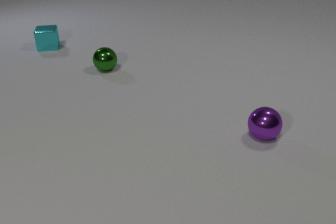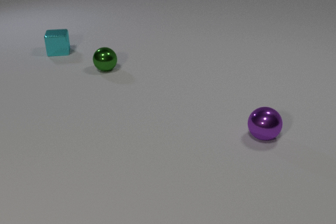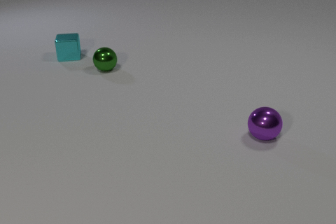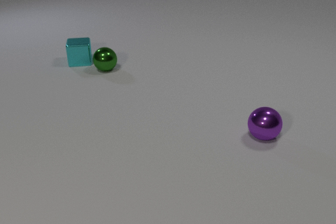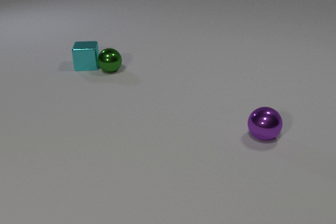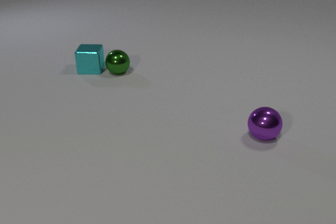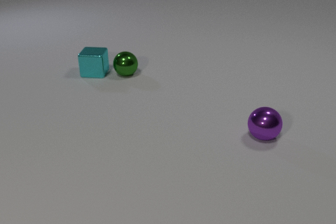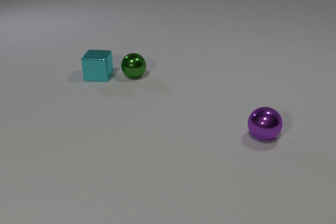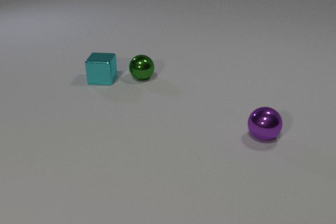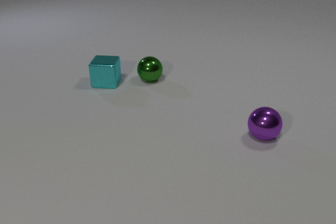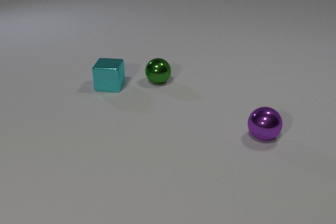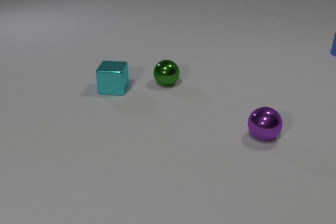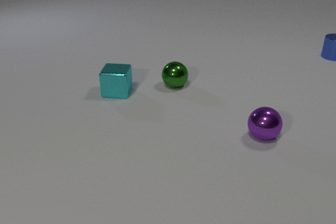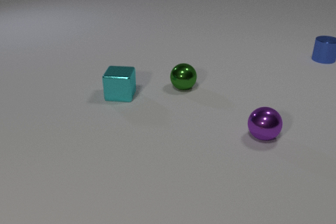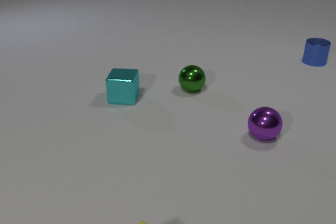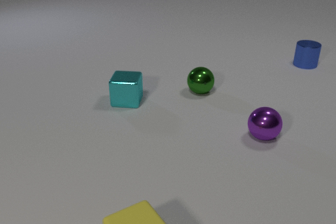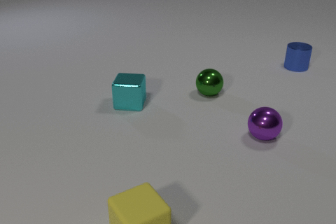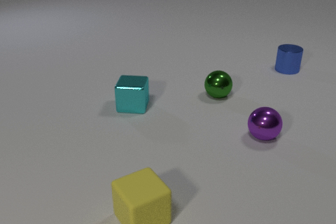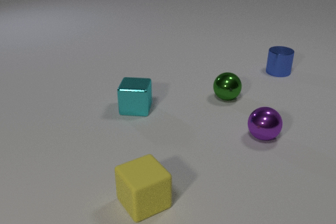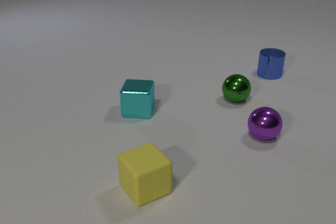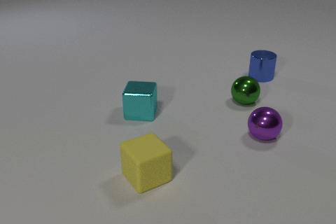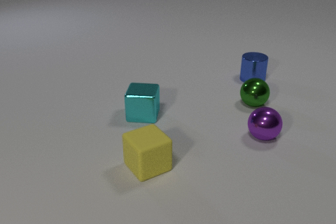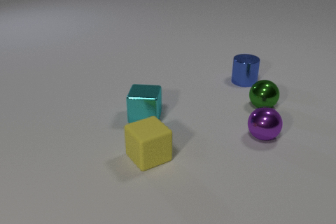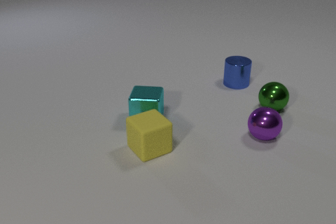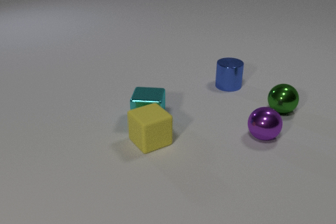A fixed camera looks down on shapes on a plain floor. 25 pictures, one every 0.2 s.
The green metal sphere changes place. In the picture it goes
to the right.
The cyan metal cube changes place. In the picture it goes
toward the camera.
0.0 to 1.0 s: The cyan metal cube slides toward the camera and to the right. The green metal sphere rolls to the right and toward the camera. The cyan metal cube and the green metal sphere collide.
1.0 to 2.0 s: The cyan metal cube slides toward the camera and to the right. The green metal sphere rolls to the right and toward the camera.
2.0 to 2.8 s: The cyan metal cube slides toward the camera and to the right. The green metal sphere rolls to the right and toward the camera. The blue metal cylinder comes in at the right edge, slides toward the camera and to the left.
2.8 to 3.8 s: The cyan metal cube slides toward the camera and to the right. The green metal sphere rolls to the right. The yellow rubber cube slides away from the camera. The blue metal cylinder slides toward the camera and to the left.
3.8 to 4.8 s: The cyan metal cube slides toward the camera and to the right. The green metal sphere rolls to the right. The yellow rubber cube slides away from the camera. The blue metal cylinder slides to the left and toward the camera. The cyan metal cube and the yellow rubber cube collide.
Are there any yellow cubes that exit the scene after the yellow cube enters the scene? no.
Are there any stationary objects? yes.
How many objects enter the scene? 2.
